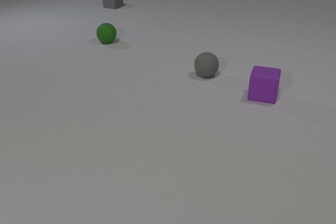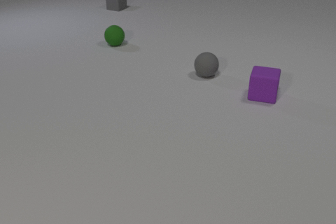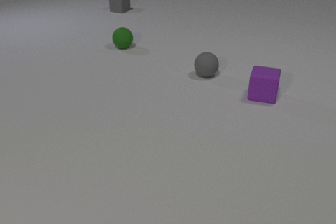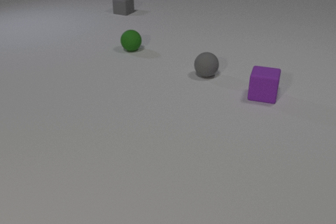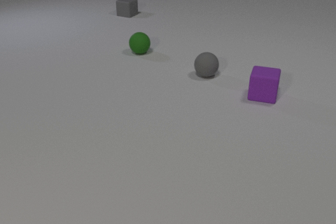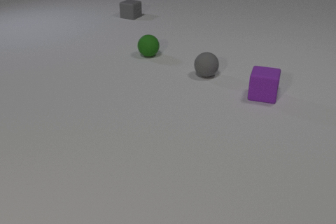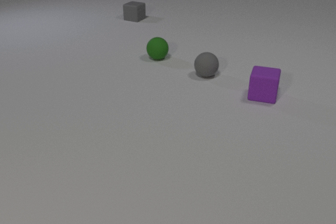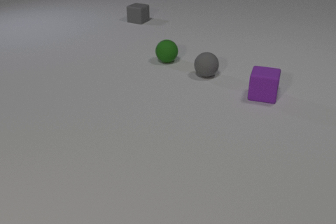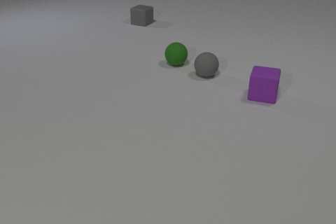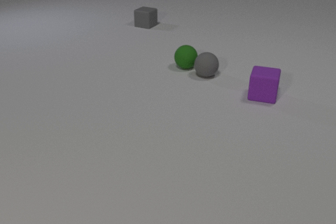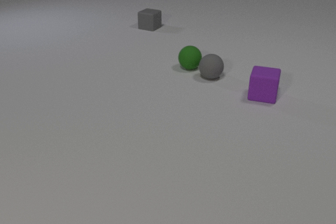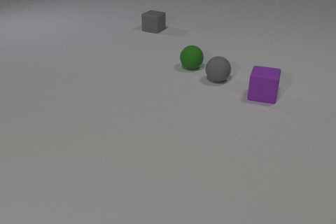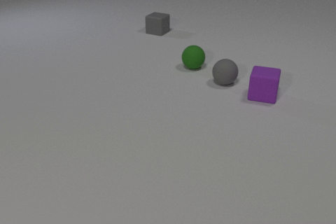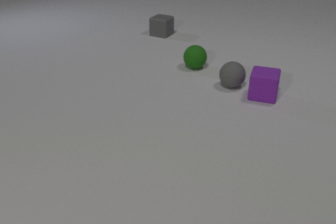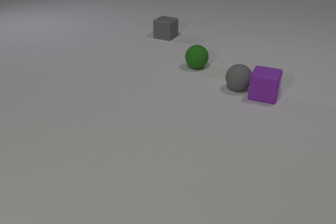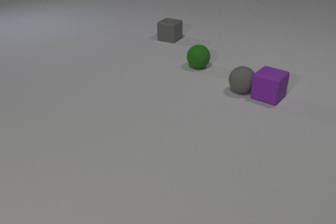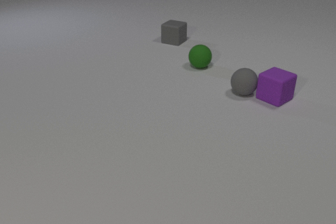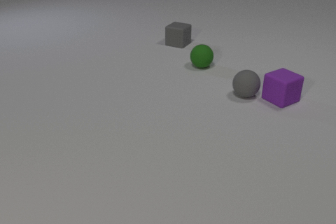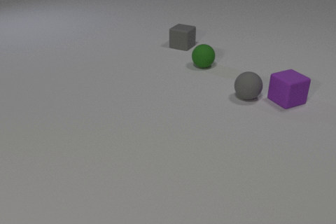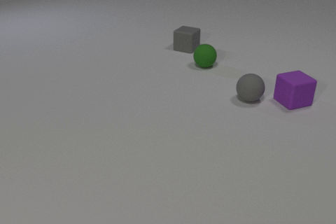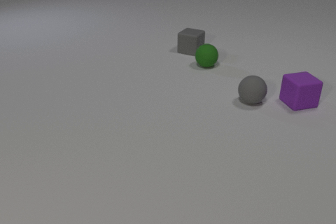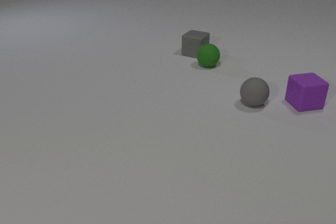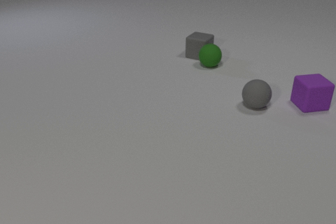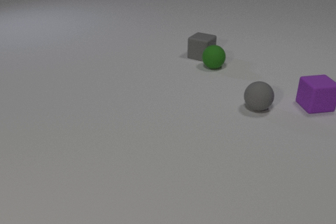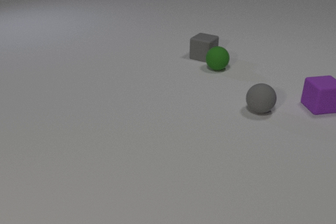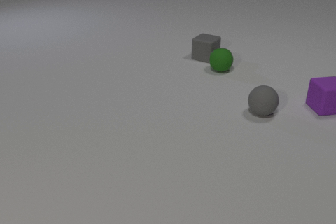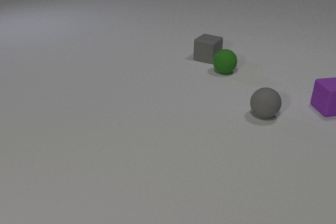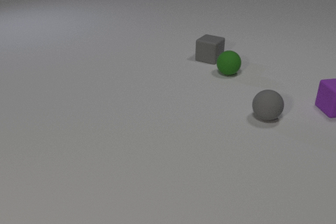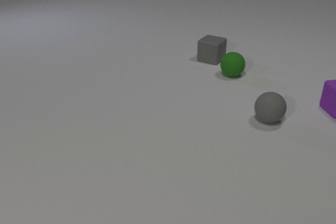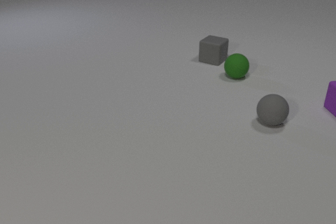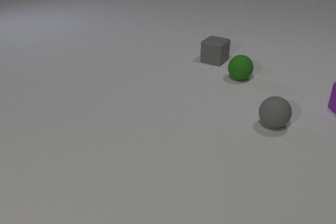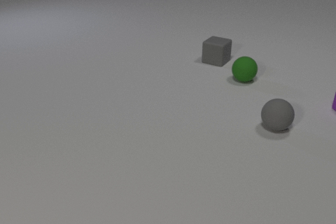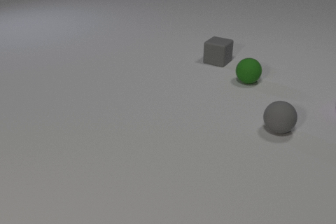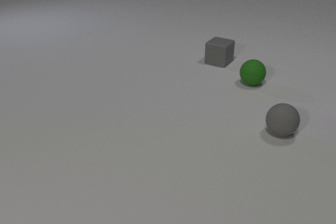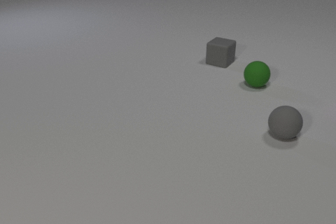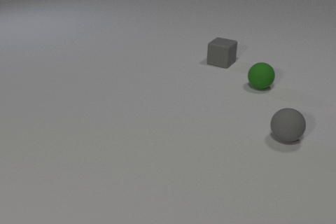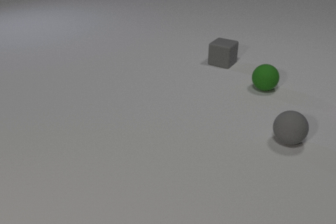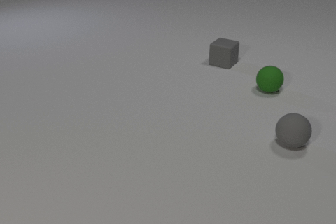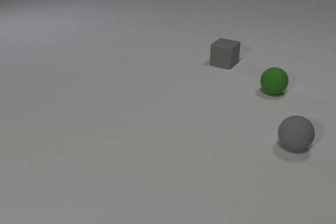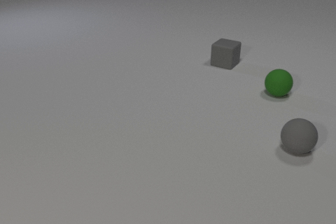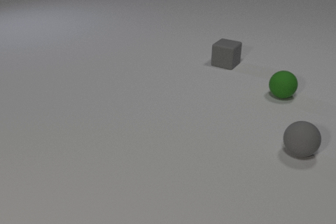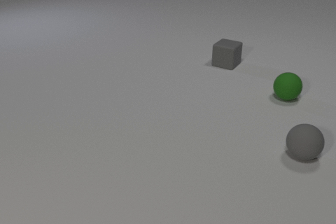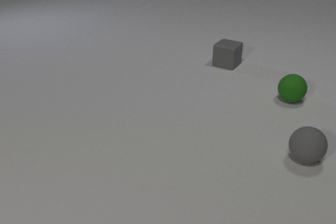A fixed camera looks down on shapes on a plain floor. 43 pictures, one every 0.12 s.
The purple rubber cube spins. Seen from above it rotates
clockwise.
The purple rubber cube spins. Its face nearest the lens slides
to the left.
0.00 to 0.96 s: The green rubber sphere rolls to the right and toward the camera. The gray rubber cube slides toward the camera and to the right.
0.96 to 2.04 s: The green rubber sphere rolls to the right. The gray rubber sphere rolls toward the camera and to the right. The gray rubber cube slides toward the camera and to the right. The purple rubber cube slides to the right, spins so that its near face slides to the left, clockwise seen from above. The green rubber sphere and the gray rubber sphere collide. The gray rubber sphere and the purple rubber cube collide.
2.04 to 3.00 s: The green rubber sphere rolls to the right. The gray rubber sphere rolls toward the camera and to the right. The gray rubber cube slides toward the camera and to the right. The purple rubber cube slides to the right, spins clockwise seen from above by about 30 degrees, its near face sliding to the left. The green rubber sphere and the gray rubber cube collide.
3.00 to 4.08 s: The green rubber sphere rolls to the right and toward the camera. The gray rubber sphere rolls toward the camera and to the right. The gray rubber cube slides to the right and toward the camera. The purple rubber cube slides to the right, leaves at the right edge.
4.08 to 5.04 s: The green rubber sphere rolls to the right and toward the camera. The gray rubber sphere rolls toward the camera and to the right. The gray rubber cube slides to the right.
How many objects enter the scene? 0.
Are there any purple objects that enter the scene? no.
How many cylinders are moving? 0.
